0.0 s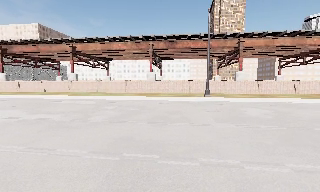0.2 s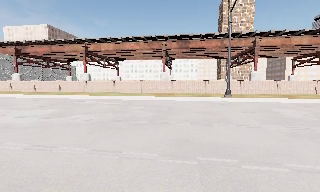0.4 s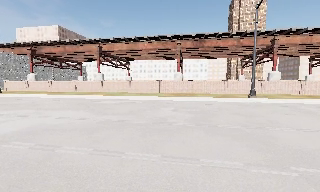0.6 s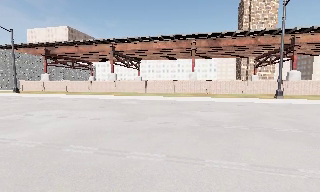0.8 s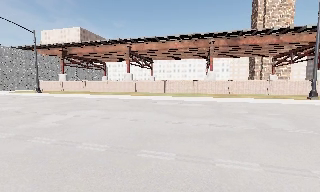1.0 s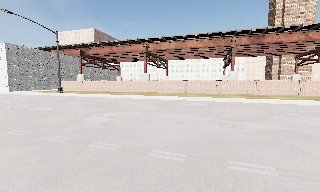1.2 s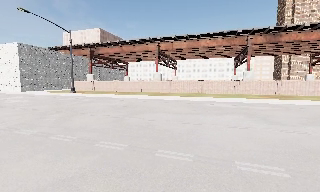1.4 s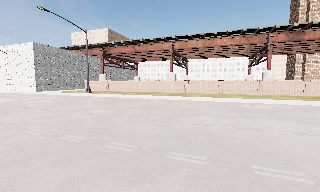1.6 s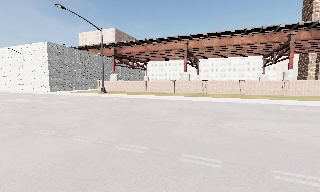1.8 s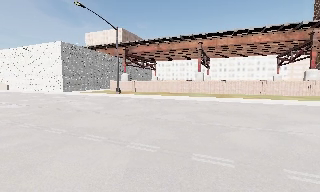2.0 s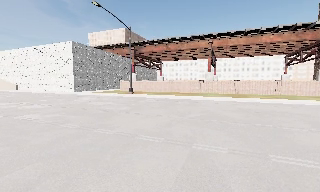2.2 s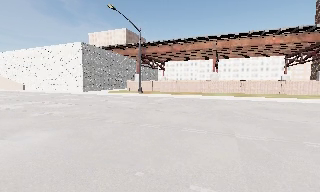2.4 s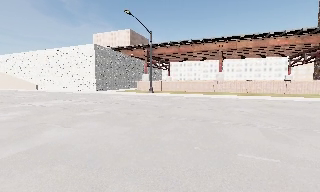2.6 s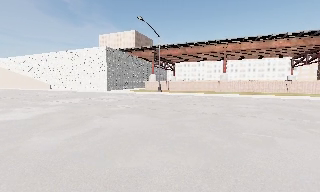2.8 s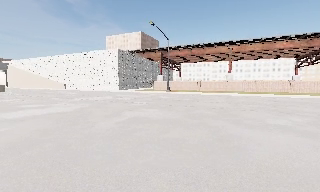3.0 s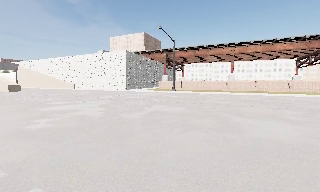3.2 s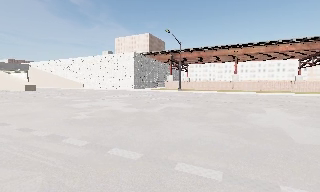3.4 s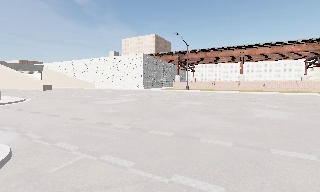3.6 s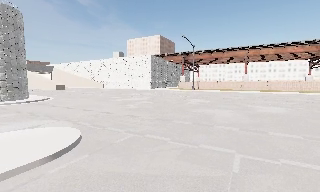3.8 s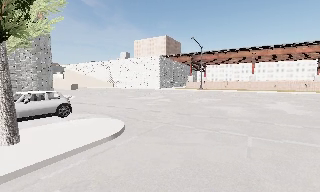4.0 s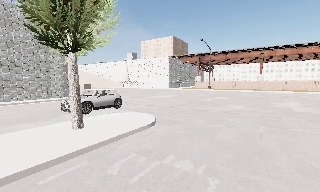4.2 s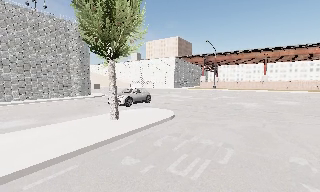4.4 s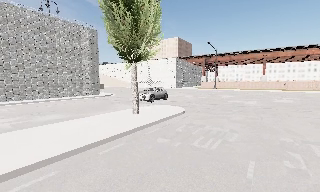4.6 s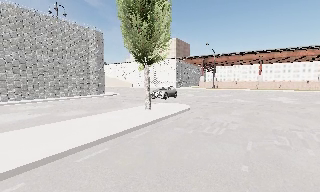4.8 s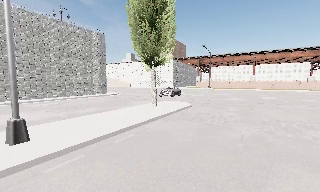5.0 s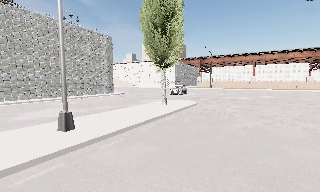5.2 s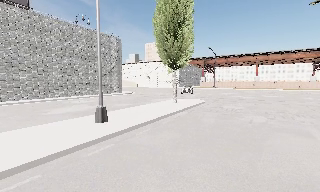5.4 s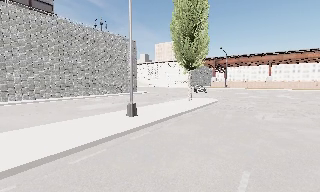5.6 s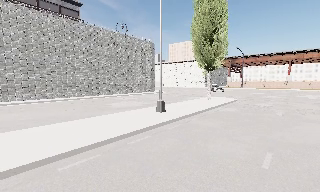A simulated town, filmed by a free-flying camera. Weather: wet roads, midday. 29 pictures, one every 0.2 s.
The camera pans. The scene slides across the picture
to the right.
The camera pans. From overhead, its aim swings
counterclockwise.
0.0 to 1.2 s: The camera swings to its left by about 10 degrees, and the scene slides to the right. It travels to its left, about 12 m, so close, fixed things drift to the right.
1.2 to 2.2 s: The camera travels to its left, about 10 m, so close, fixed things drift to the right.
2.2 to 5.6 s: The camera pans to its left, which is counterclockwise from overhead, by about 20 degrees. It travels backward and to its left, about 30 m, so what stands in front gets smaller.
The film runs backward here.
